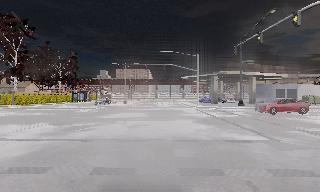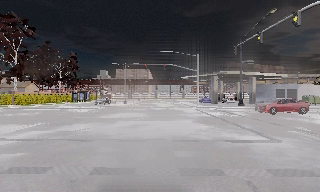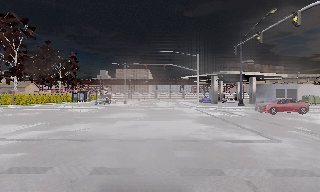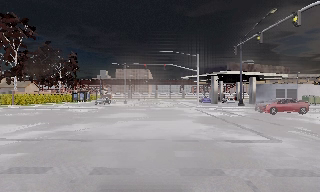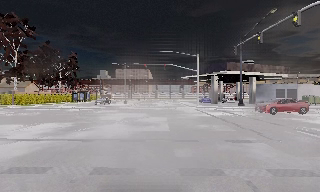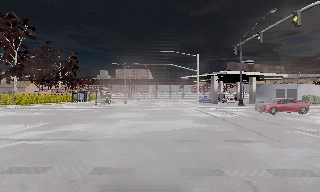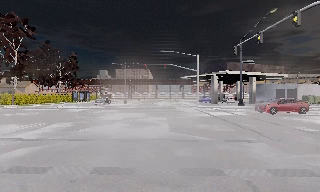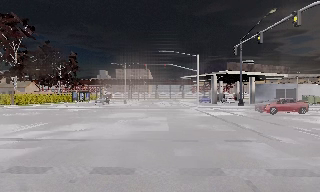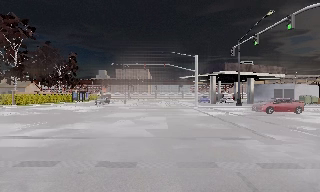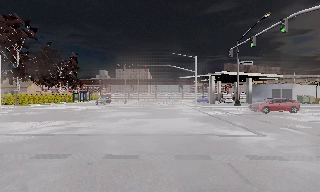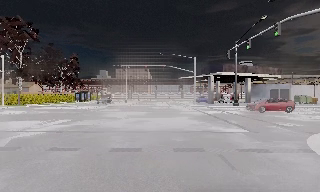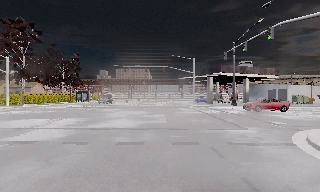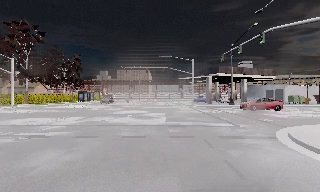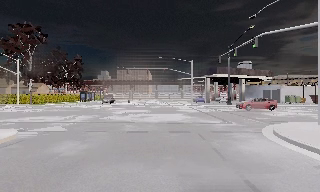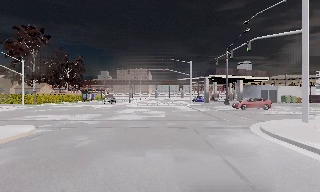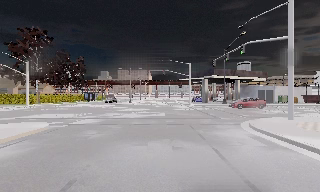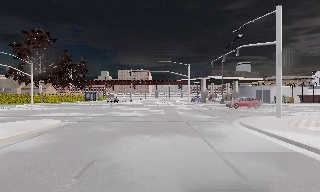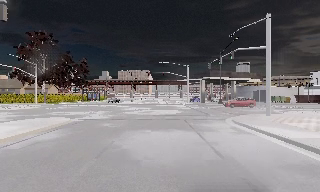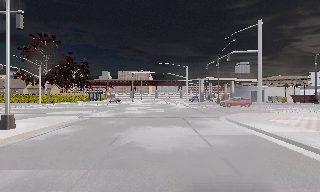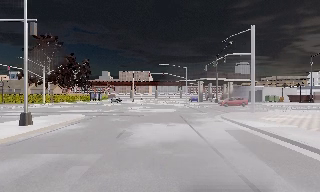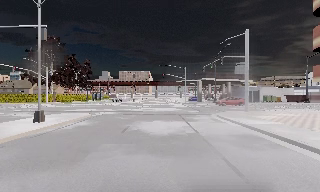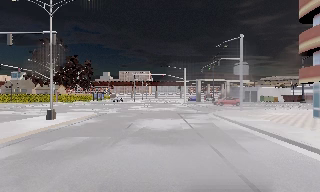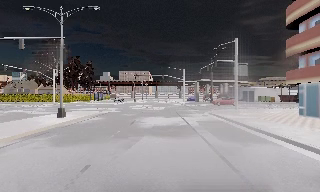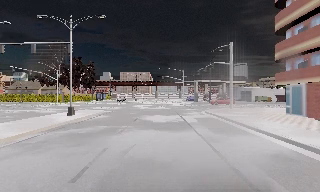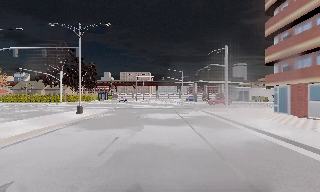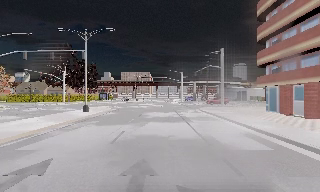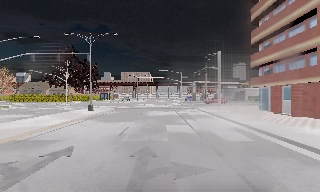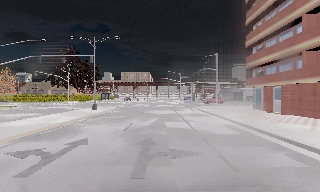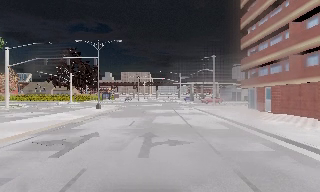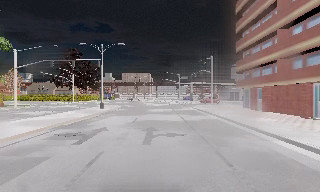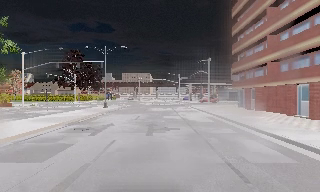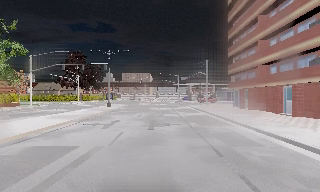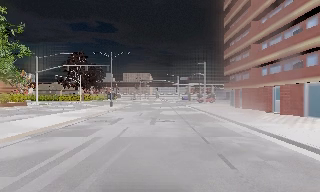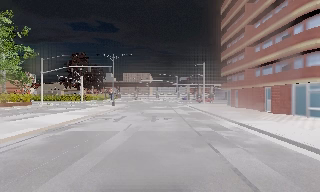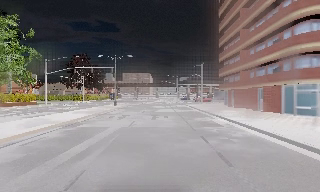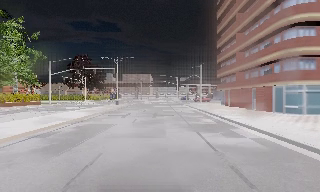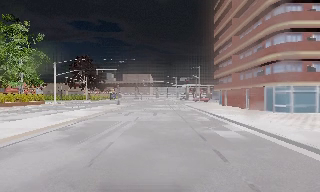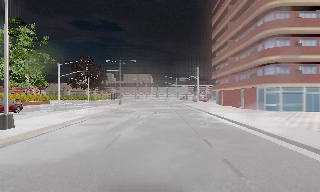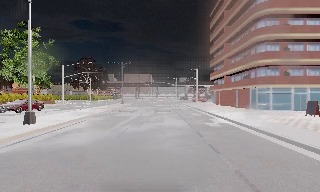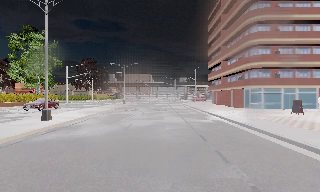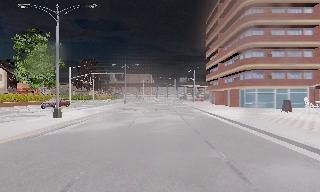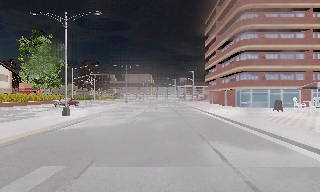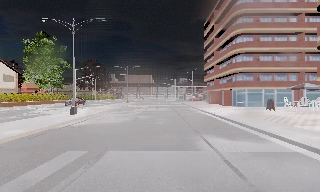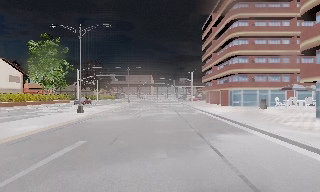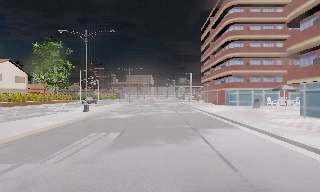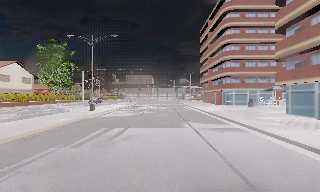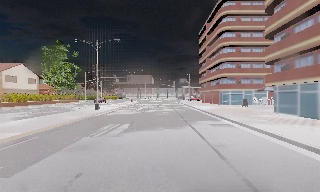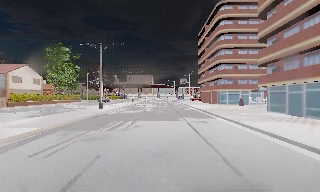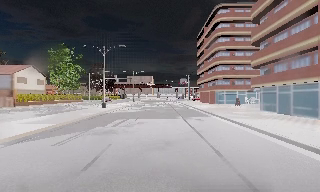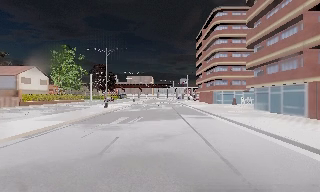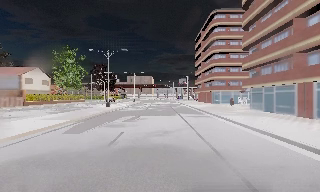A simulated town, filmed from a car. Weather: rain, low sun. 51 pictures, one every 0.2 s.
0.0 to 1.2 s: The camera keeps its place and its aim.
1.2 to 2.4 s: The camera travels backward, about 3 m, so what stands in front gets smaller. It gains speed.
2.4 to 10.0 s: The camera travels backward, about 45 m, so what stands in front gets smaller.
The film runs backward here.
